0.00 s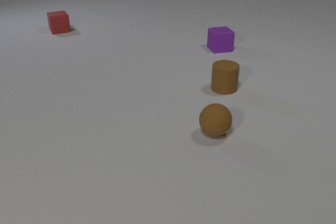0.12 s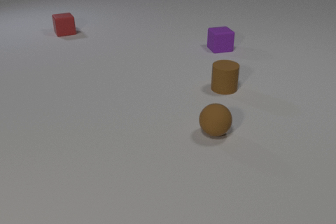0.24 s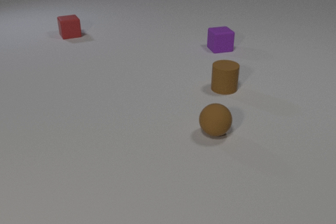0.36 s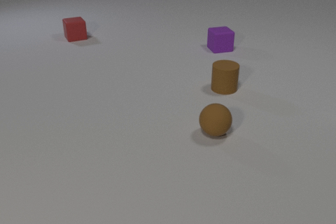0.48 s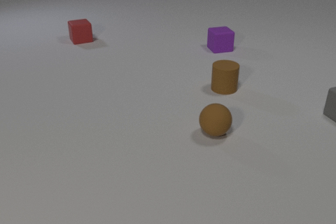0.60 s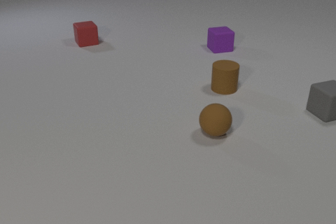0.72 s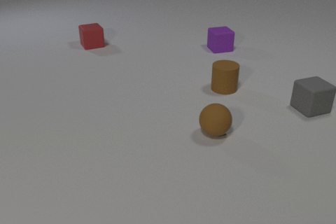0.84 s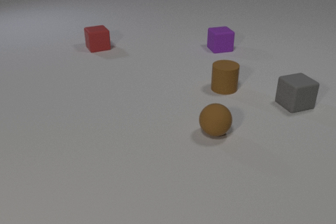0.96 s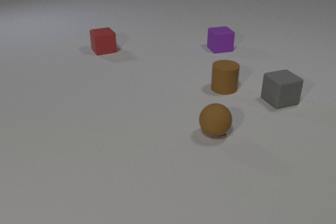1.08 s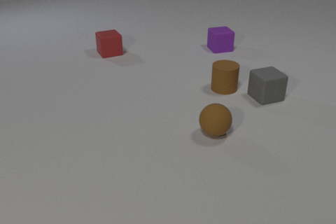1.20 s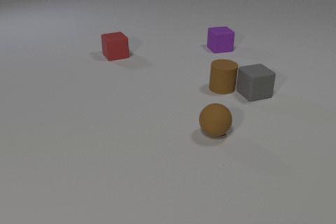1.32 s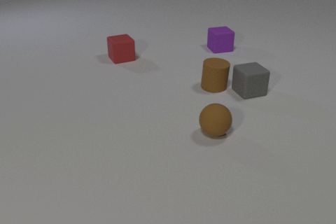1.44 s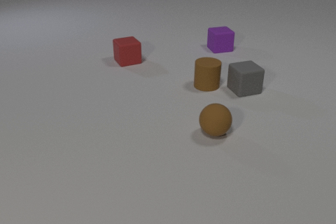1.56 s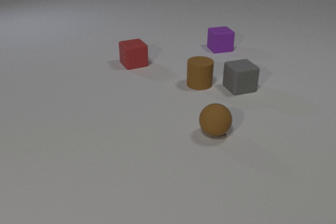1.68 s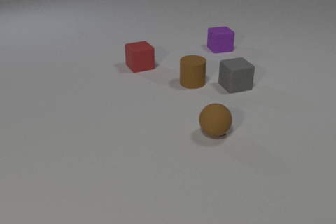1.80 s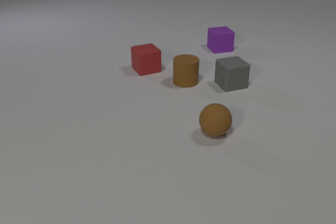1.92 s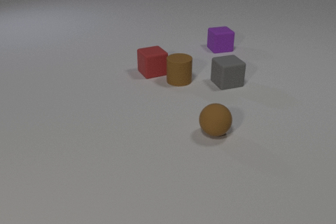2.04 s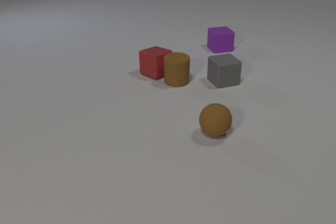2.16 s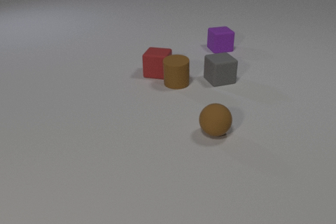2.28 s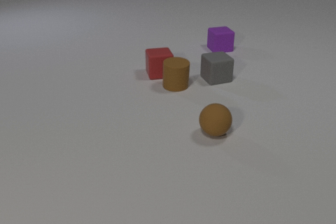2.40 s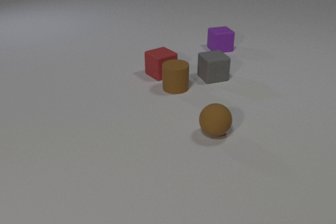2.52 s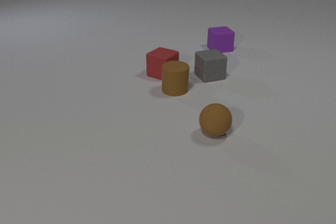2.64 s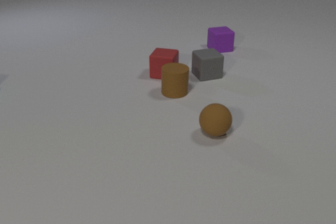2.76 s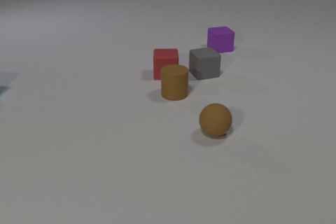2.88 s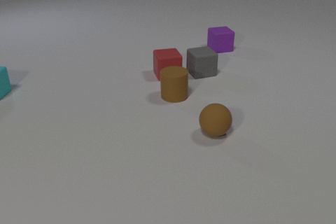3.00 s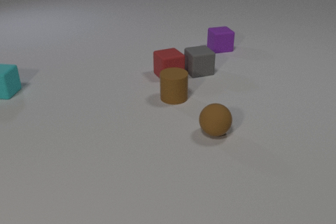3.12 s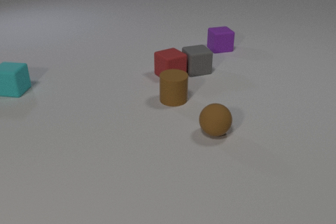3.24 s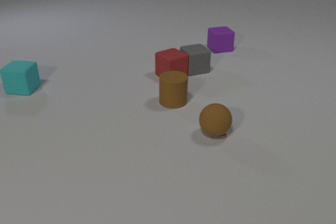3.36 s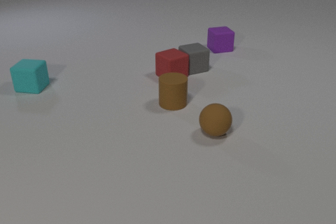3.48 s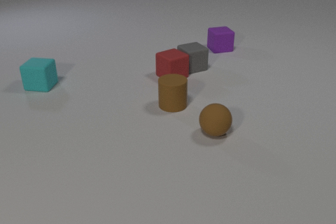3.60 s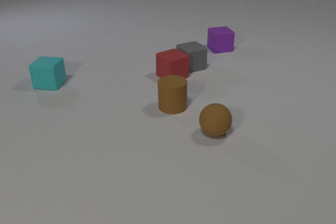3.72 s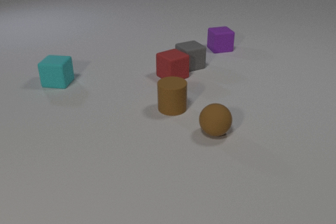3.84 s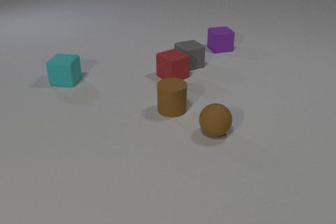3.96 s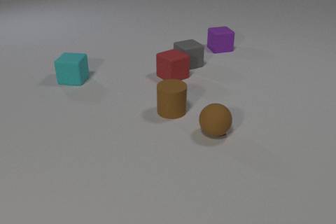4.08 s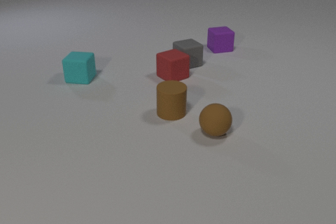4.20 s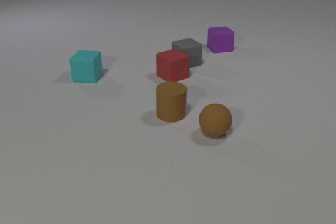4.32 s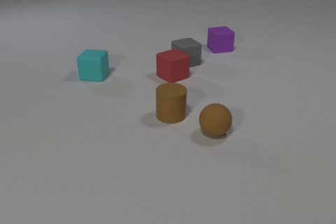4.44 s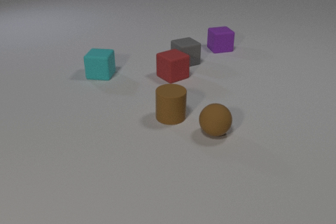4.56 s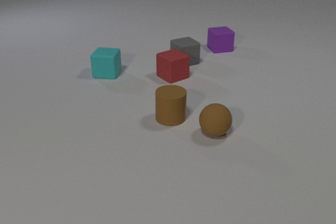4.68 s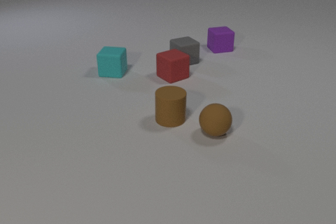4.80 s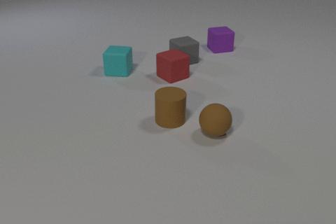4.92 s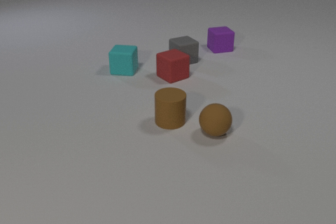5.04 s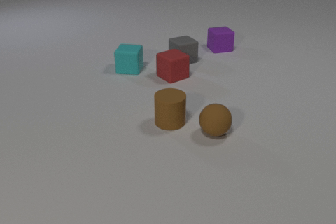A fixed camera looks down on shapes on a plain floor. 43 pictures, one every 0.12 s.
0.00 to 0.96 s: The gray rubber cube comes in at the right edge, slides to the left. The red rubber cube slides toward the camera and to the right.
0.96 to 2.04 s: The gray rubber cube slides to the left and away from the camera. The brown rubber cylinder slides to the left. The red rubber cube slides toward the camera and to the right. The gray rubber cube and the brown rubber cylinder collide. The brown rubber cylinder and the red rubber cube collide.
2.04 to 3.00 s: The gray rubber cube slides to the left and away from the camera. The brown rubber cylinder slides toward the camera. The red rubber cube slides to the right, spins so that its near face slides to the right, counterclockwise seen from above. The cyan rubber cube comes in at the left edge, slides to the right.
3.00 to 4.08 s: The gray rubber cube slides away from the camera and to the left. The brown rubber cylinder slides toward the camera. The cyan rubber cube slides to the right. The gray rubber cube and the red rubber cube collide.
4.08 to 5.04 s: The gray rubber cube slides away from the camera. The brown rubber cylinder slides toward the camera. The cyan rubber cube slides to the right.
What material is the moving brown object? rubber.
How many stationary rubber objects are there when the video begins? 3.
What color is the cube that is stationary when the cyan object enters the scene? purple.
